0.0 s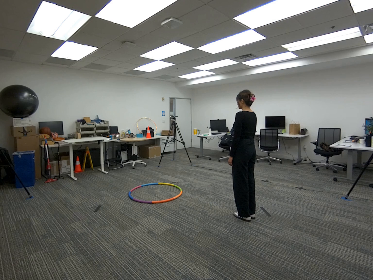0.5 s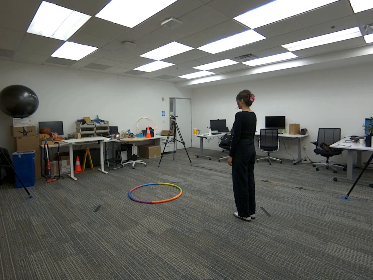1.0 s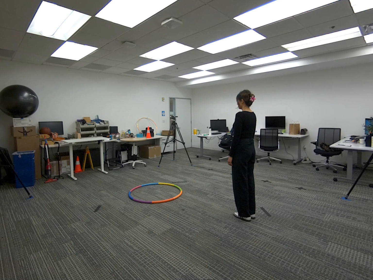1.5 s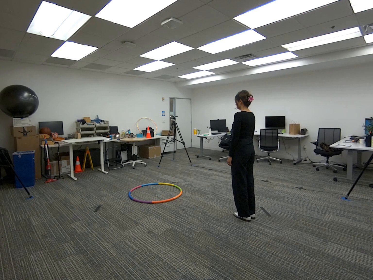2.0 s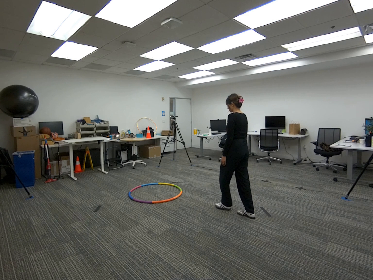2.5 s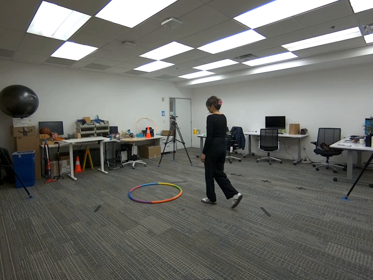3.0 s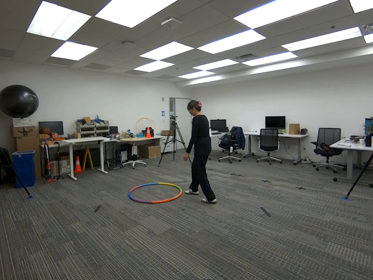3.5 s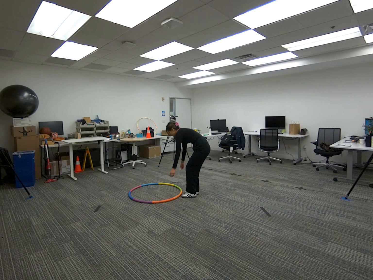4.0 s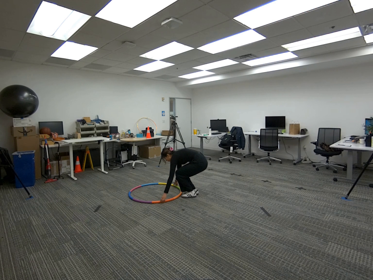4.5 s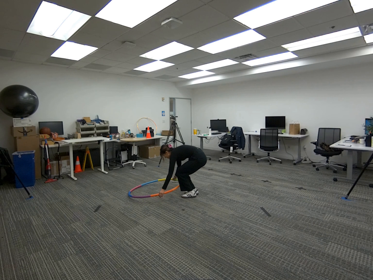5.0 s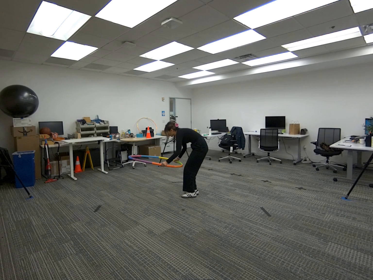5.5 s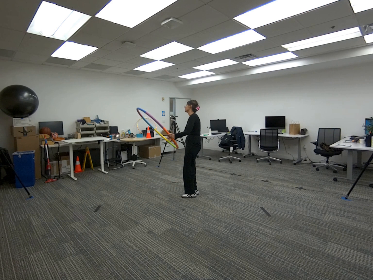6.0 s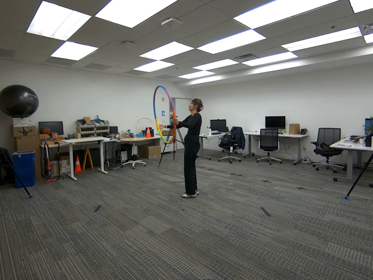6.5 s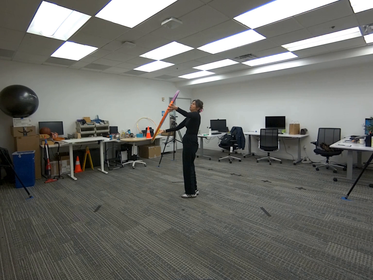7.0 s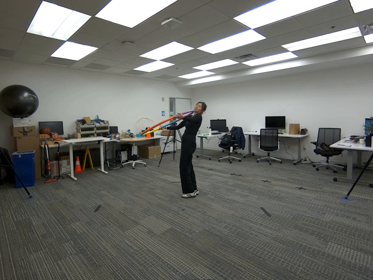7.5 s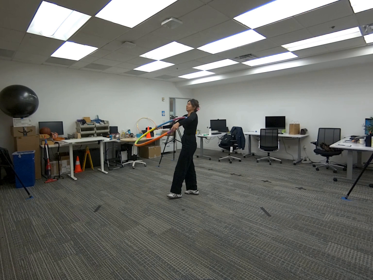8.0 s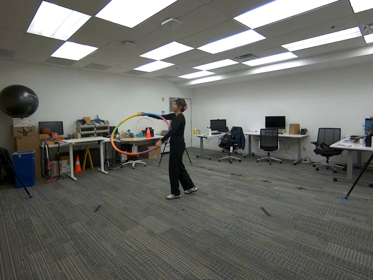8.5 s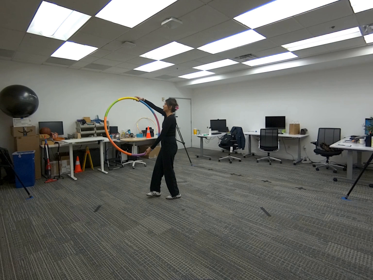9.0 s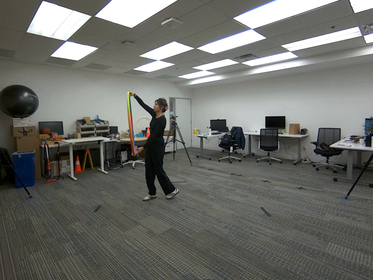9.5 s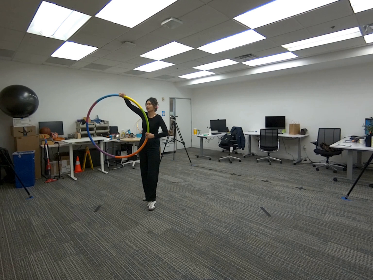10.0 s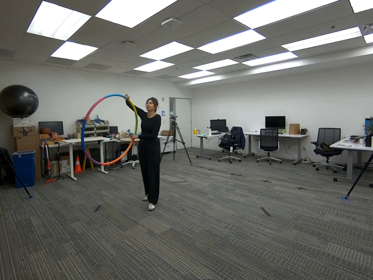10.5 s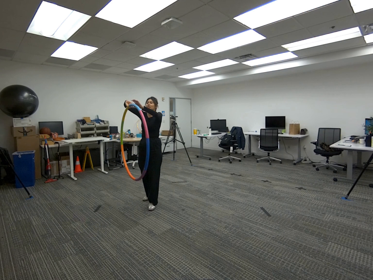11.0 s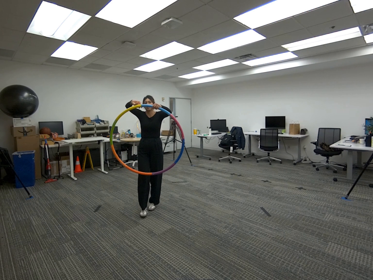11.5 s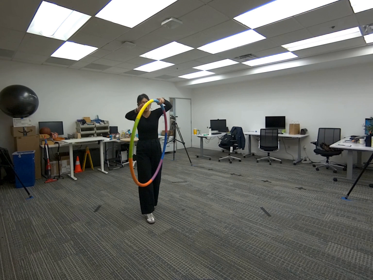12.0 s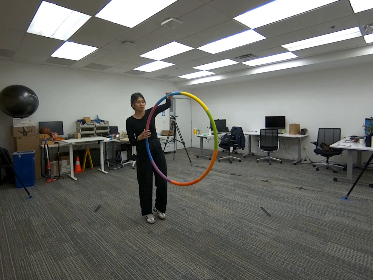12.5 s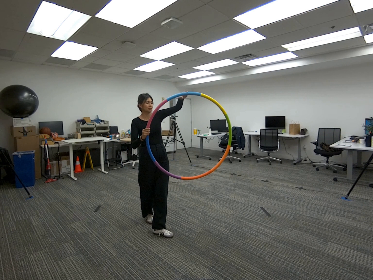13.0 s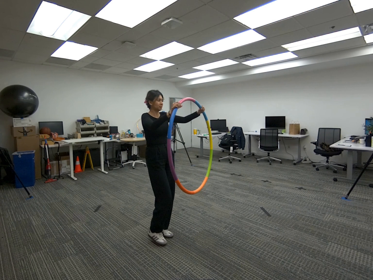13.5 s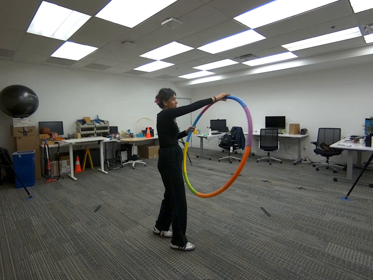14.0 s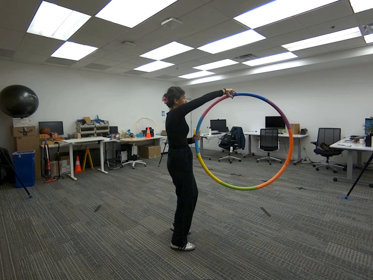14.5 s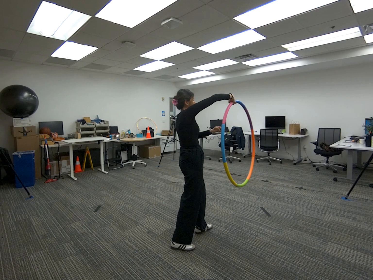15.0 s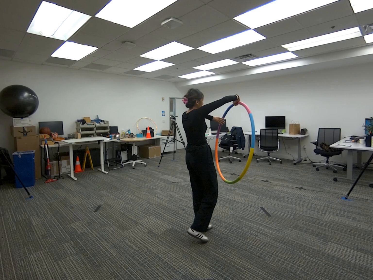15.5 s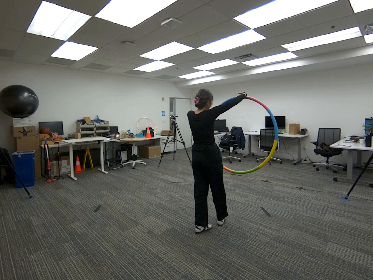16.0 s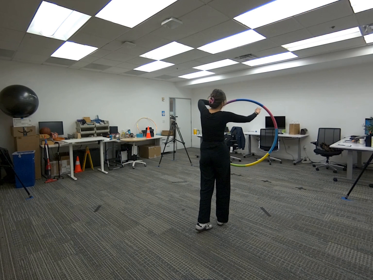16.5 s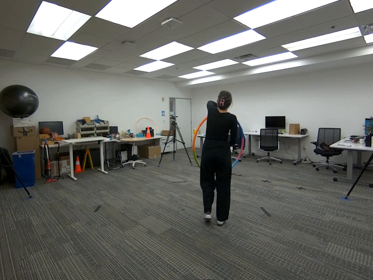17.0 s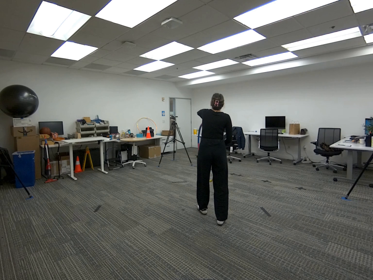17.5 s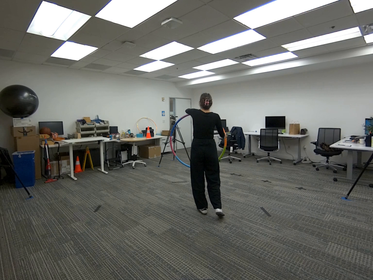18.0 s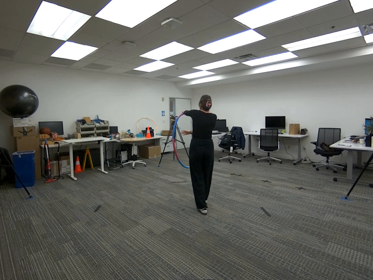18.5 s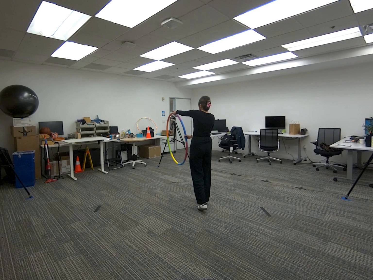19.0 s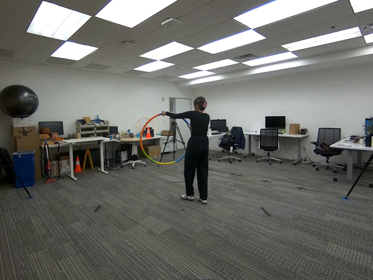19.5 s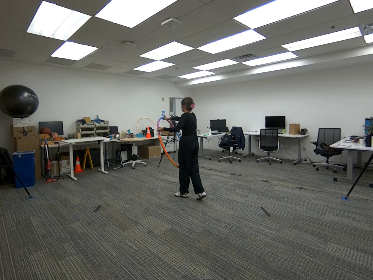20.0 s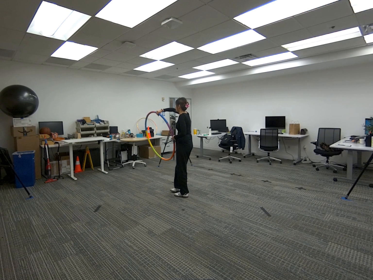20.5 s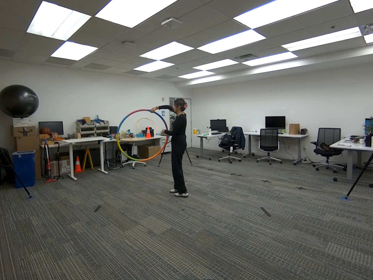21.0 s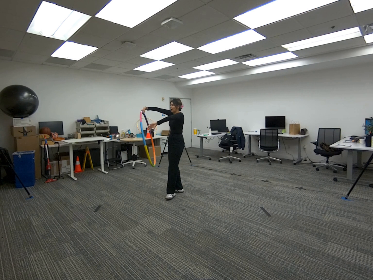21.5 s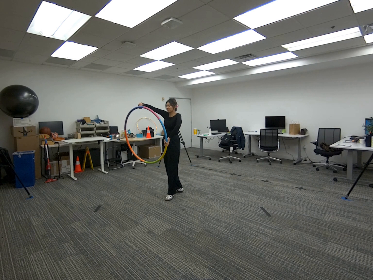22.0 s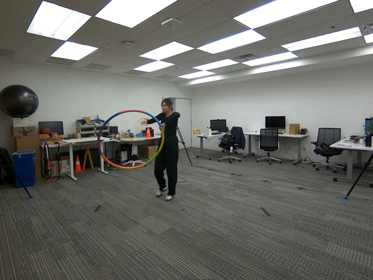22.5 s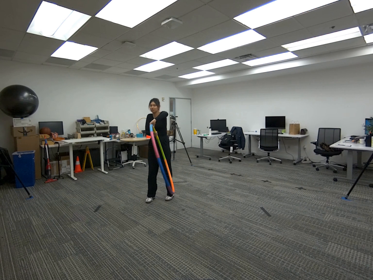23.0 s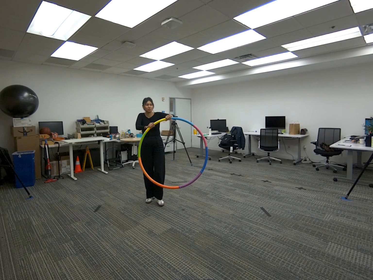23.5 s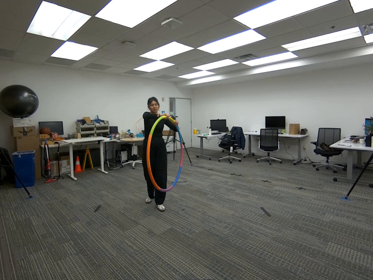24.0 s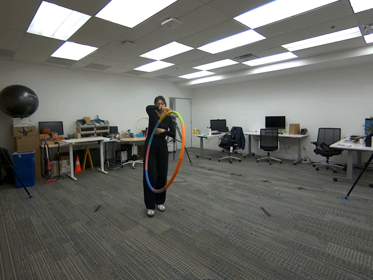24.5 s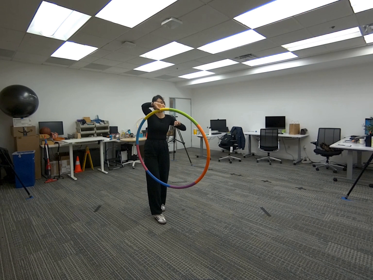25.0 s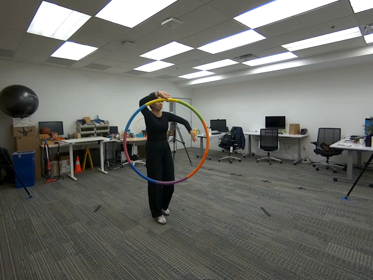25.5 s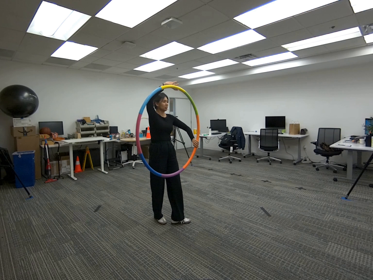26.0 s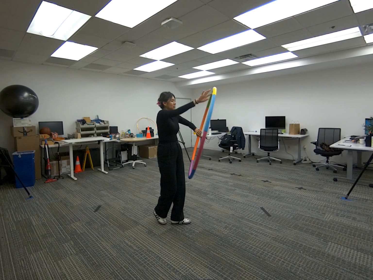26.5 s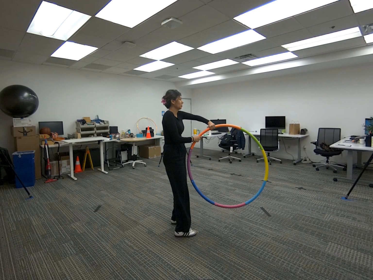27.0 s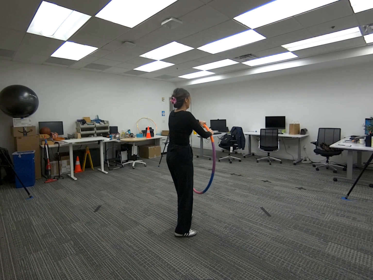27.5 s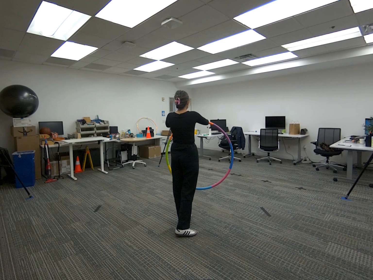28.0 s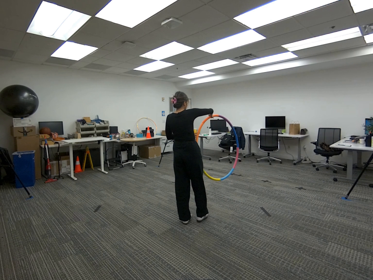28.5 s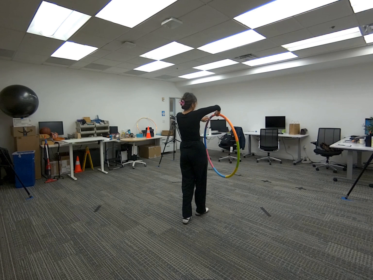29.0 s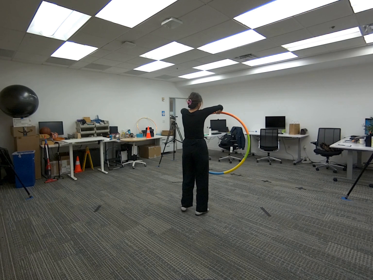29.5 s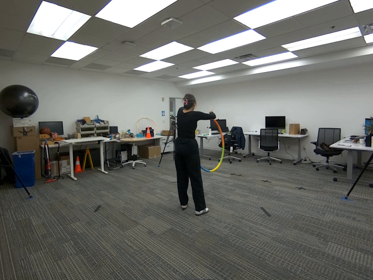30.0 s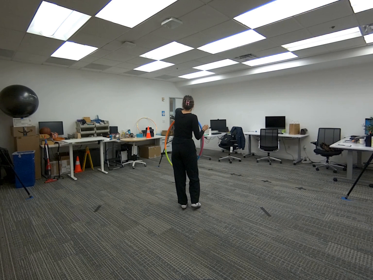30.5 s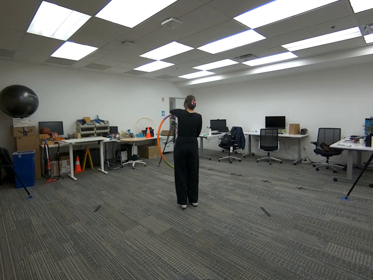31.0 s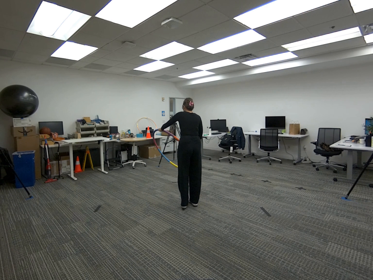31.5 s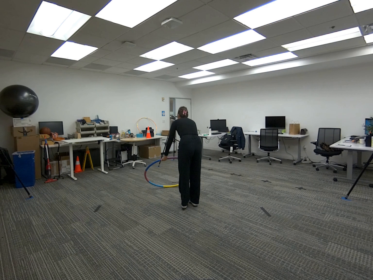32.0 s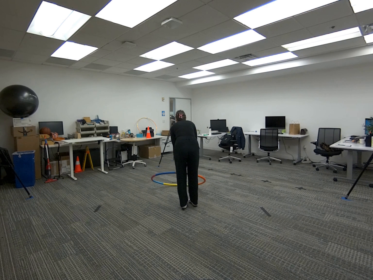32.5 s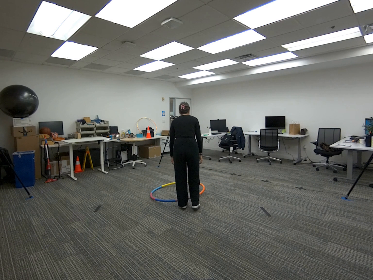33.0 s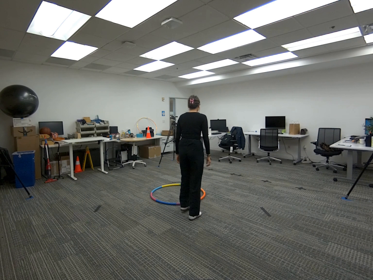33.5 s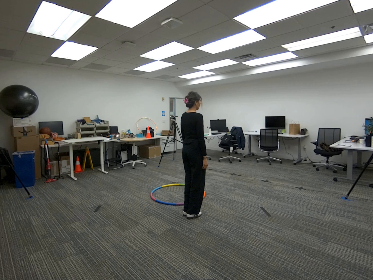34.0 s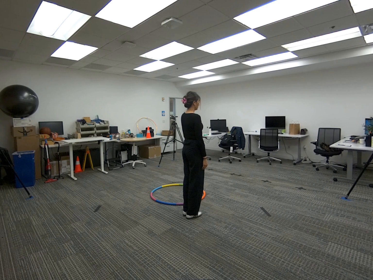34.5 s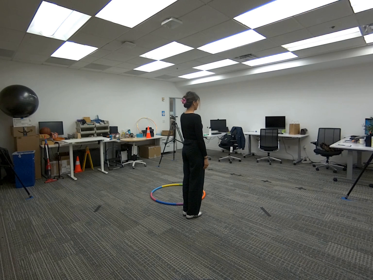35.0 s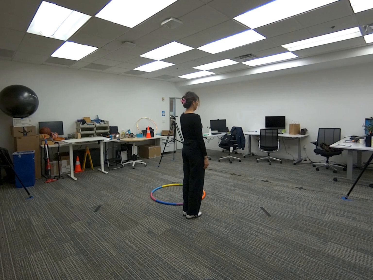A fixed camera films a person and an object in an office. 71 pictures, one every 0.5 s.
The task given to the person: Walk over to the hula hoop and grasp the hula hoop with both hands begin to rotate so that each camera gets a view of the hula hoop. Place down when complete.
